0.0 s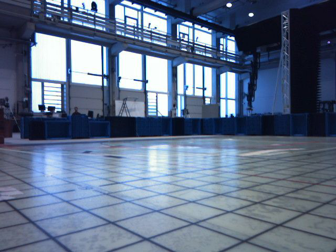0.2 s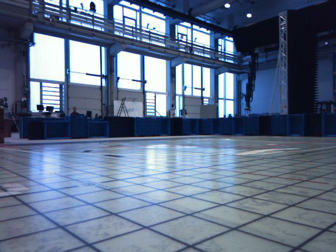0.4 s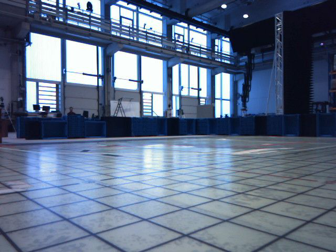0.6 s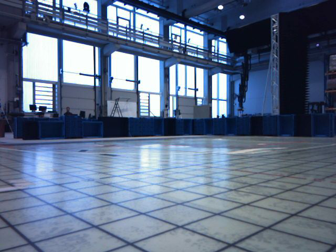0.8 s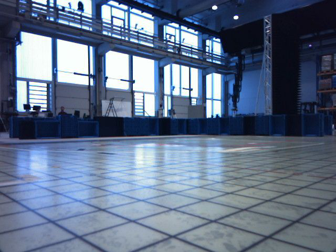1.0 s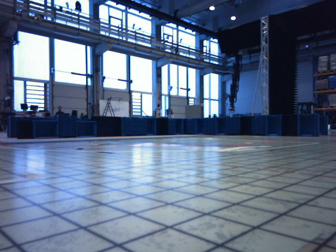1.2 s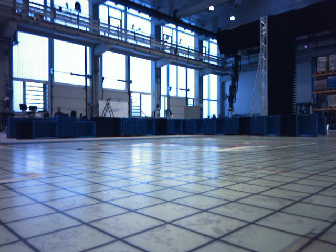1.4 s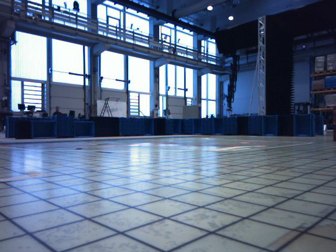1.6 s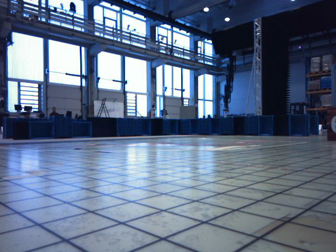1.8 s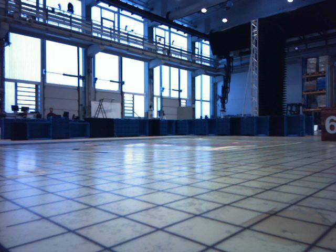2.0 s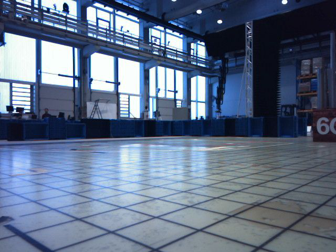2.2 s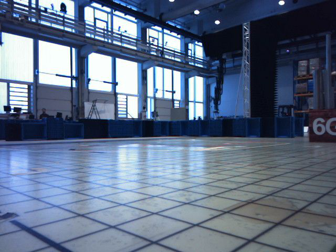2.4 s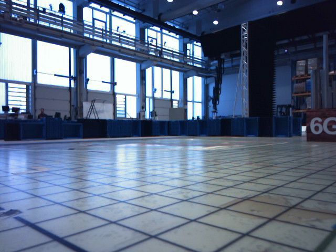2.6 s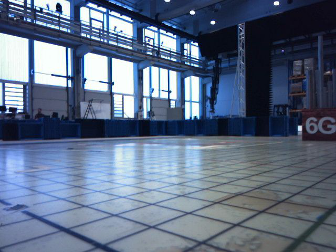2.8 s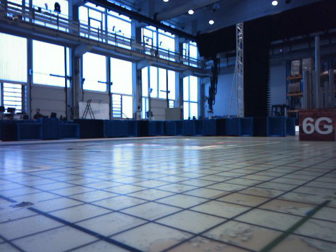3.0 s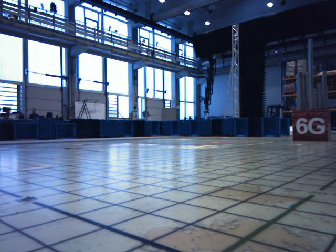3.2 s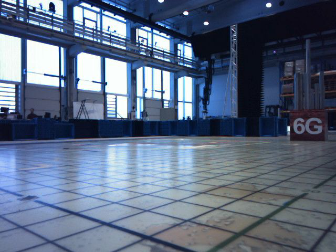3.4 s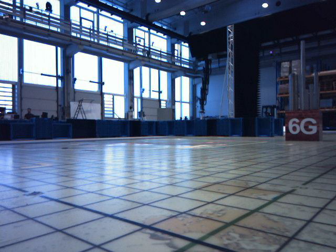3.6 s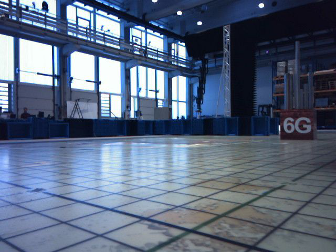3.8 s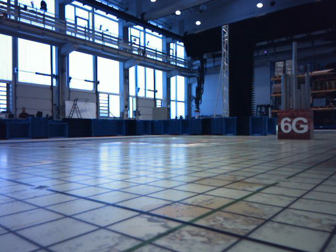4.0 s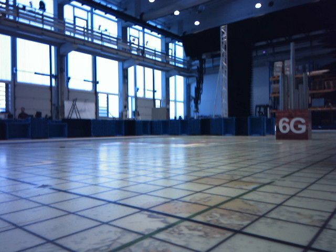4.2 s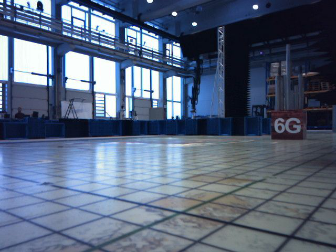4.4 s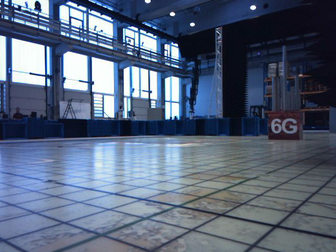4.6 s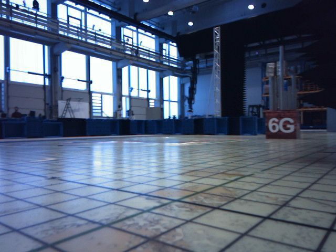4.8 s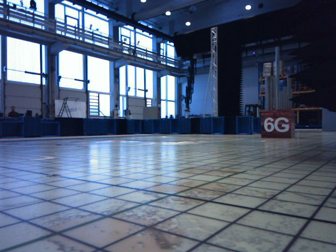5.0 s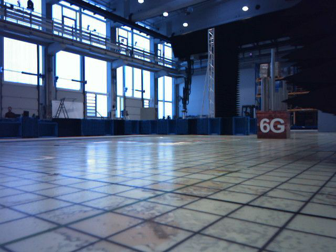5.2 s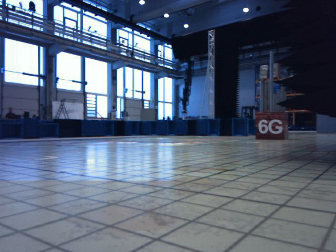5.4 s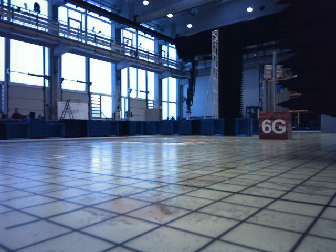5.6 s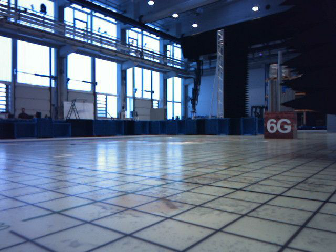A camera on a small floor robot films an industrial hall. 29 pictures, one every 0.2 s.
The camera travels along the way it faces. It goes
backward.
0.0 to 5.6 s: The camera pans to its right, which is clockwise from overhead, by about 10 degrees. It travels backward, about 1.2 m, so what stands in front gets smaller.
The film runs backward here.
